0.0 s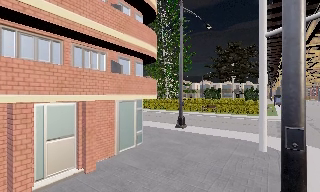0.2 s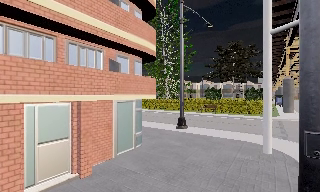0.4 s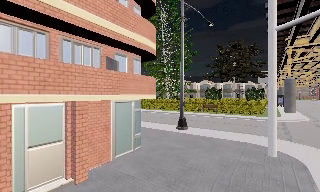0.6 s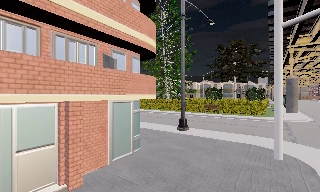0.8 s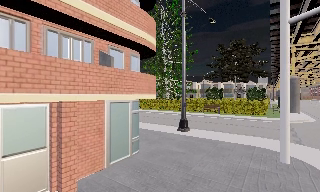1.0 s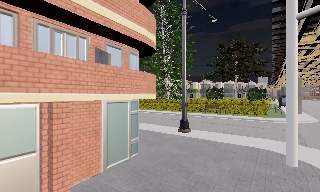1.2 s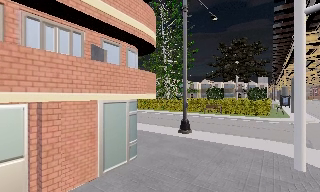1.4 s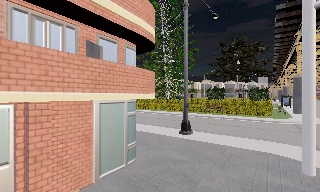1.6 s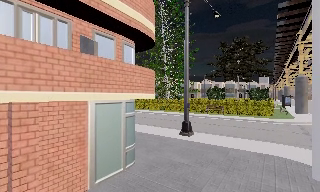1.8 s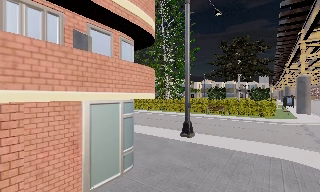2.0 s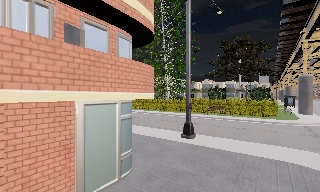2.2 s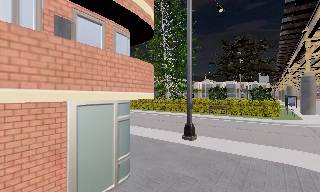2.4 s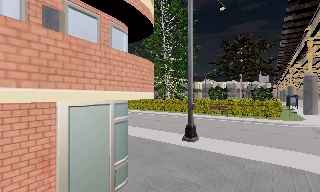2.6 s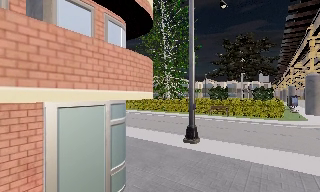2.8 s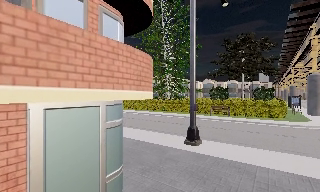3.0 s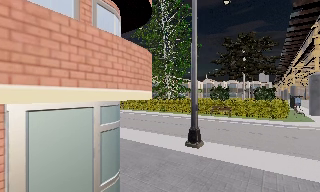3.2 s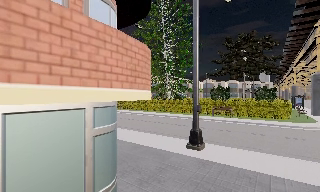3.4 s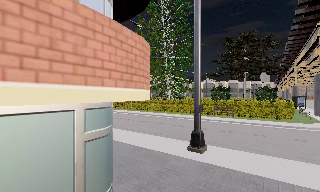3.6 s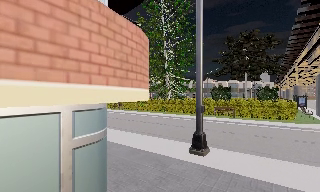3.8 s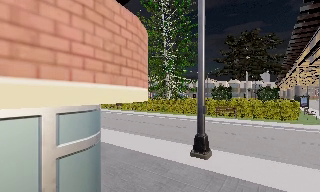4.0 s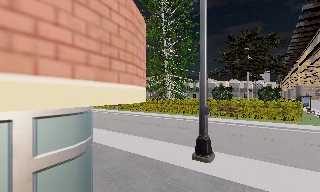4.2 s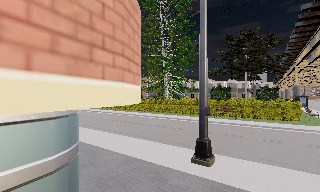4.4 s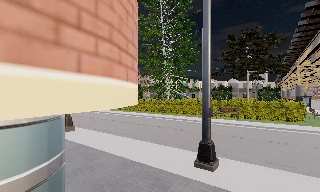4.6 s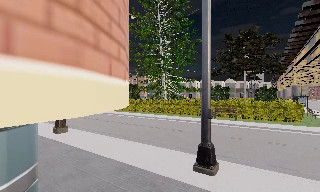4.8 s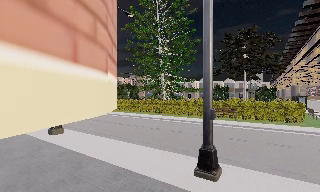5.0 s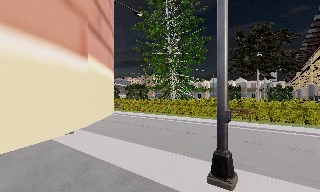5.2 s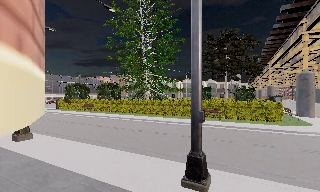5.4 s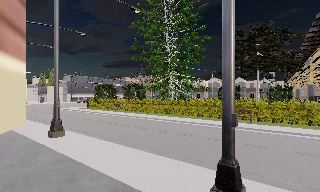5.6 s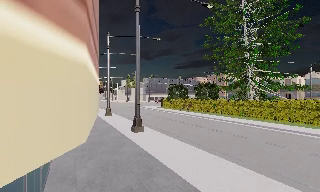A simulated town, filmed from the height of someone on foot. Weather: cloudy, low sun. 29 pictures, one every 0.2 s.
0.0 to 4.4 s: The camera travels forward, about 7 m, so what stands in front looms larger.
4.4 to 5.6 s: The camera pans to its left, which is counterclockwise from overhead, by about 25 degrees. It travels forward, about 2 m, so what stands in front looms larger.
The film runs forward here.
